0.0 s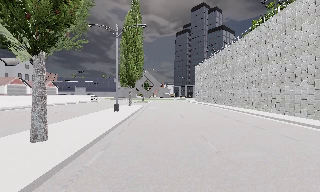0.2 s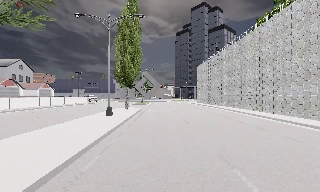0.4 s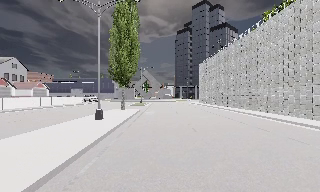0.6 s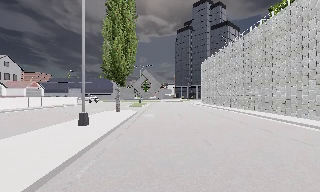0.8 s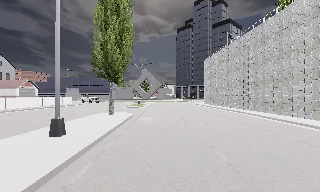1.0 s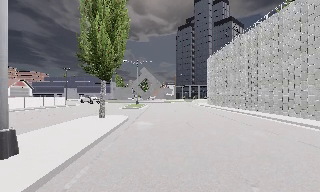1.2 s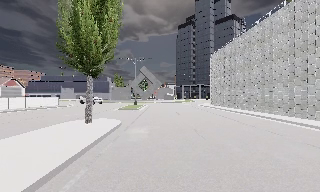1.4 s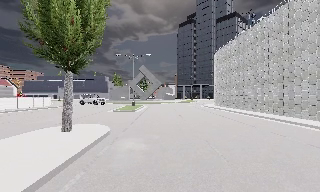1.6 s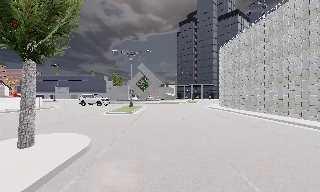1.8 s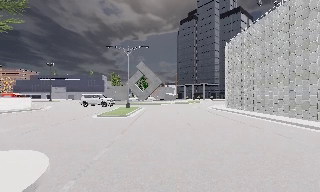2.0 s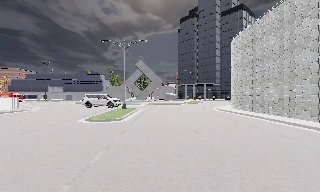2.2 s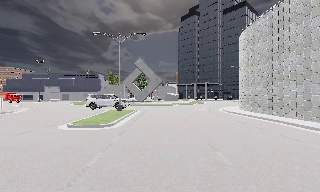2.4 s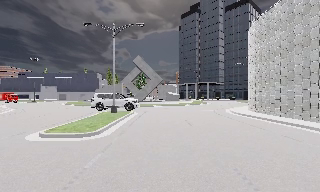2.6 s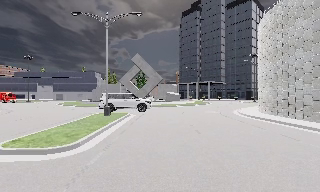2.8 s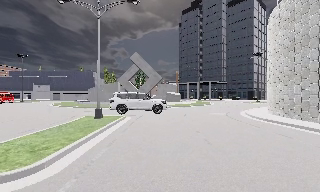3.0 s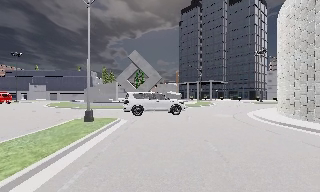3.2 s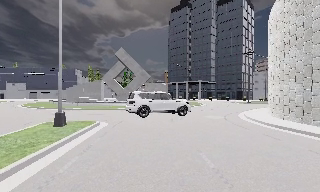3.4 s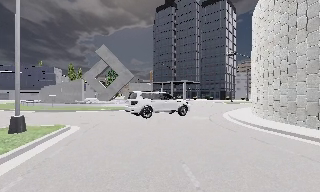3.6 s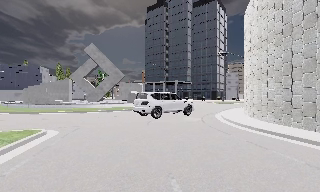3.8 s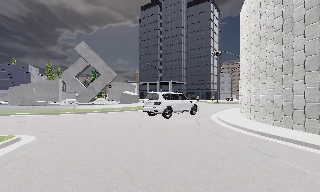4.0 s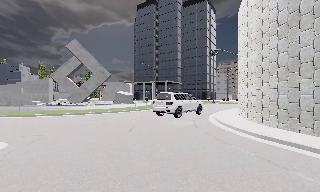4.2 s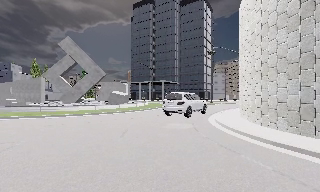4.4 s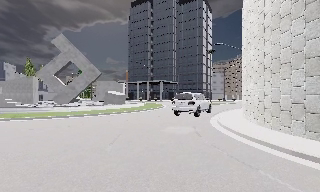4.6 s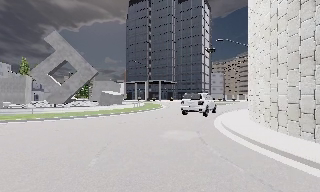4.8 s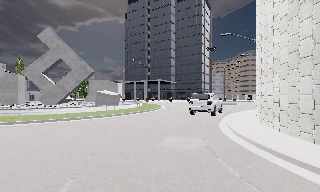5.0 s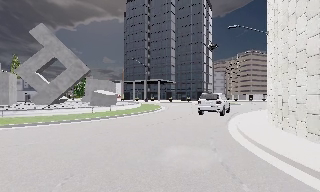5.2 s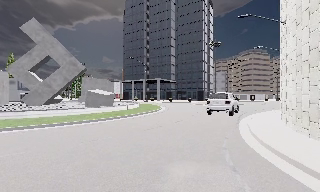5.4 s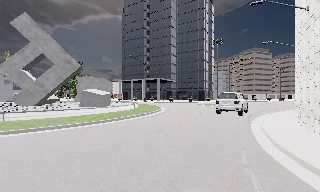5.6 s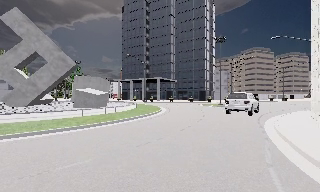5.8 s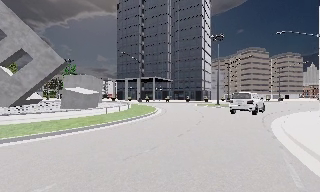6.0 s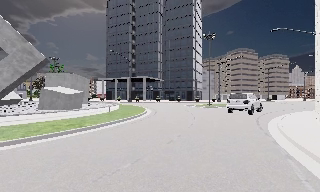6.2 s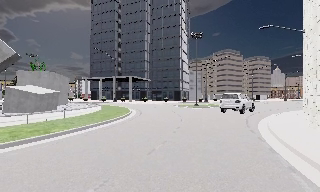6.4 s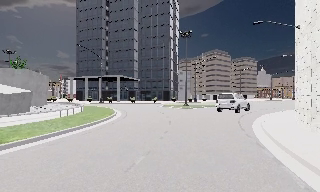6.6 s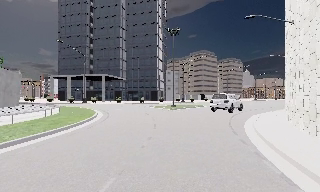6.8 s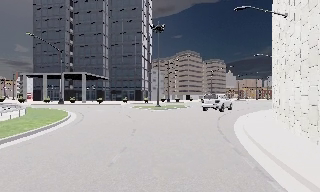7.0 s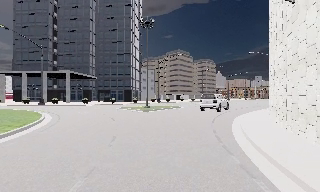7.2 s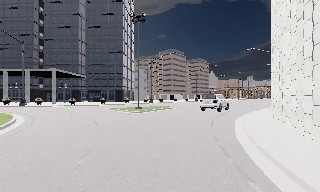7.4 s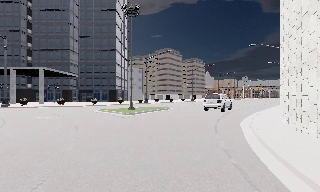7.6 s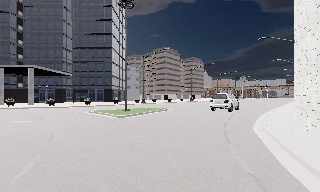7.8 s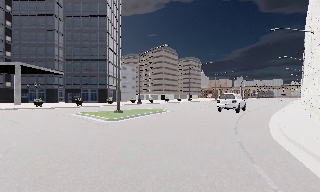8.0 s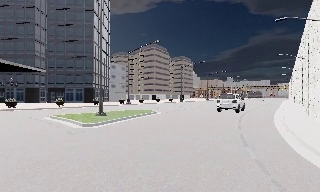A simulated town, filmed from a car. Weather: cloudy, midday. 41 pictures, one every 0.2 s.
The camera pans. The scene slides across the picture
to the left.
The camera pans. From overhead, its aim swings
clockwise.
0.0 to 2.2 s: The camera travels forward, about 25 m, so what stands in front looms larger.
2.2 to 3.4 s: The camera travels forward, about 9 m, so what stands in front looms larger. It loses speed.
3.4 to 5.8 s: The camera swings to its right by about 10 degrees, and the scene slides to the left. It travels forward, about 13 m, so what stands in front looms larger.
5.8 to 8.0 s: The scene slides to the left, as the camera pans about 35 degrees to its right. It travels forward, about 16 m. It gains speed.
The film runs forward here.
